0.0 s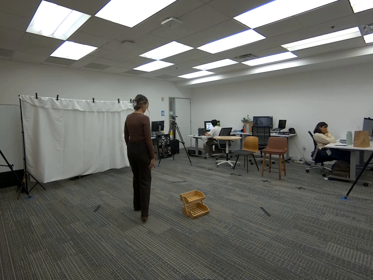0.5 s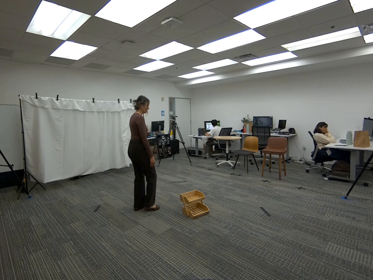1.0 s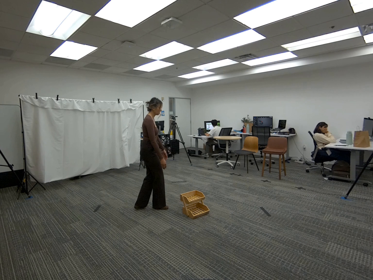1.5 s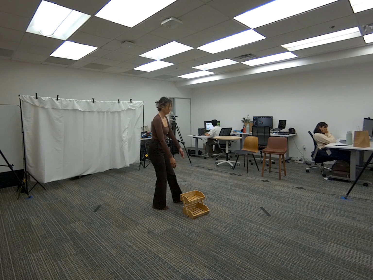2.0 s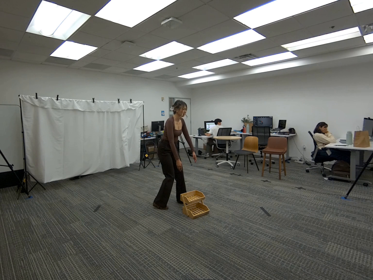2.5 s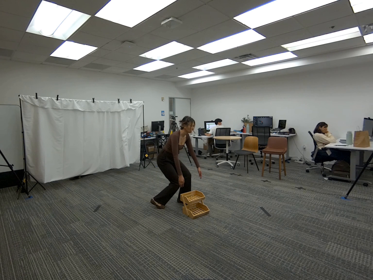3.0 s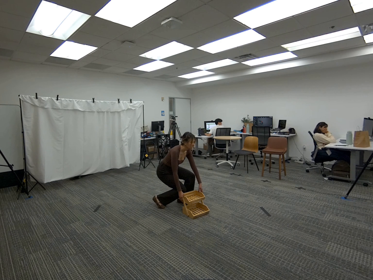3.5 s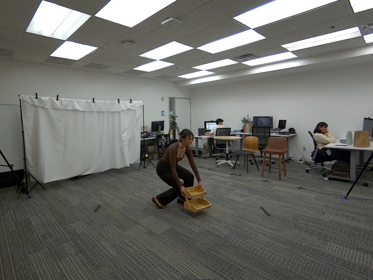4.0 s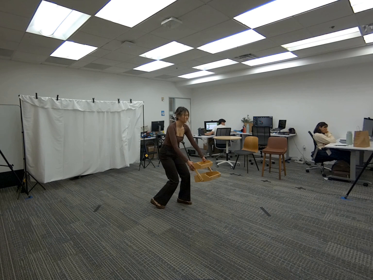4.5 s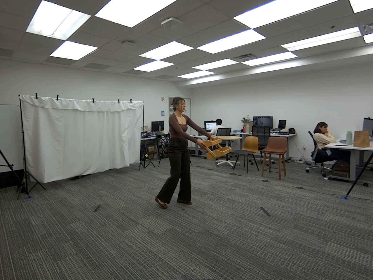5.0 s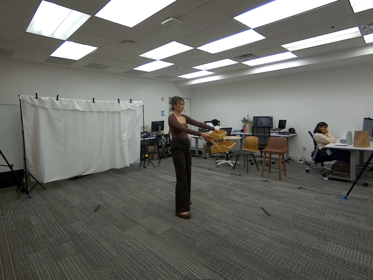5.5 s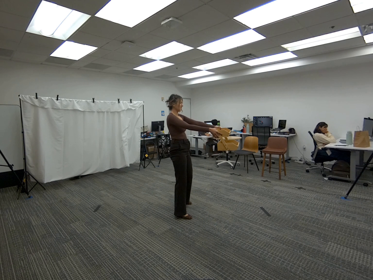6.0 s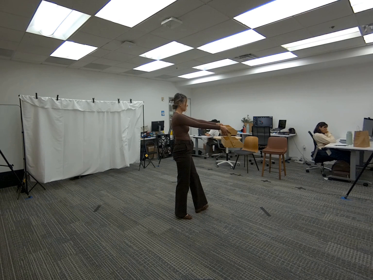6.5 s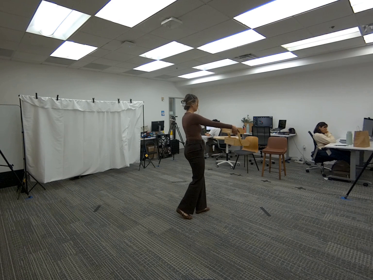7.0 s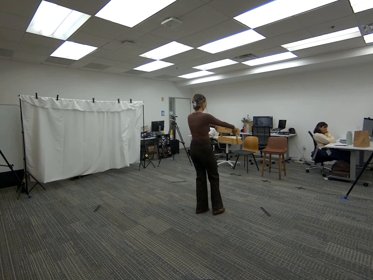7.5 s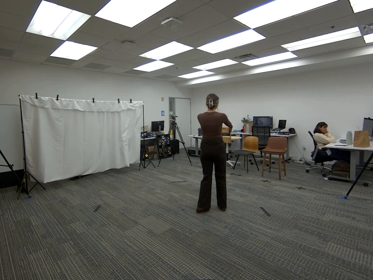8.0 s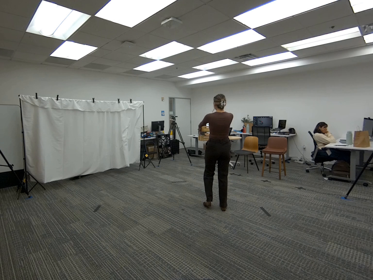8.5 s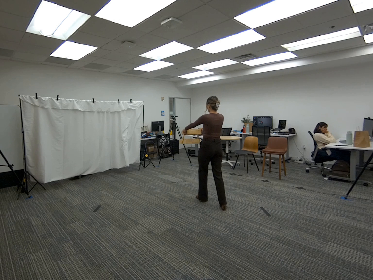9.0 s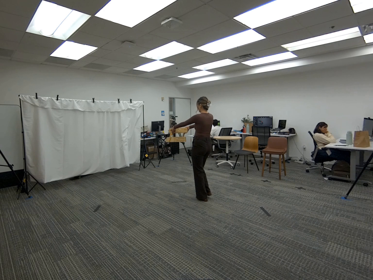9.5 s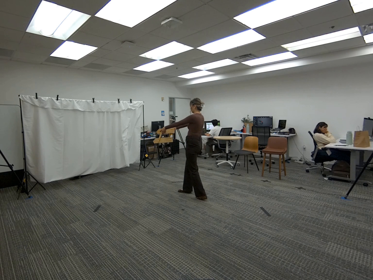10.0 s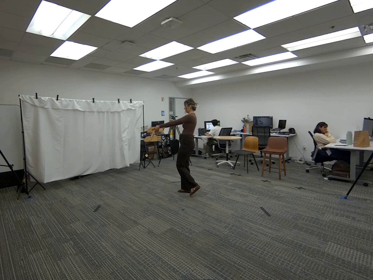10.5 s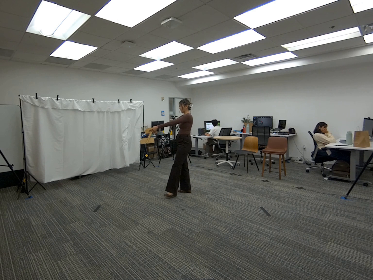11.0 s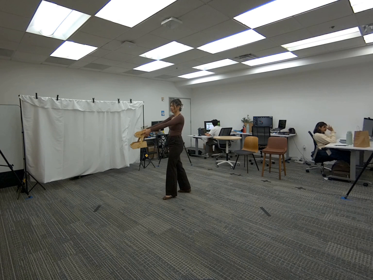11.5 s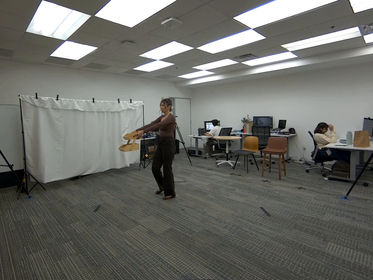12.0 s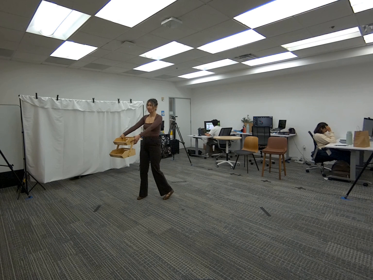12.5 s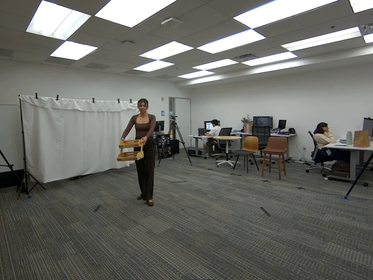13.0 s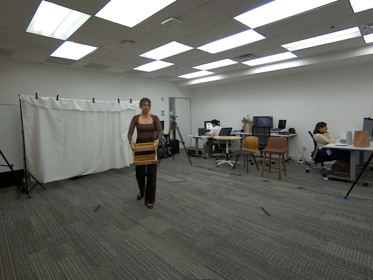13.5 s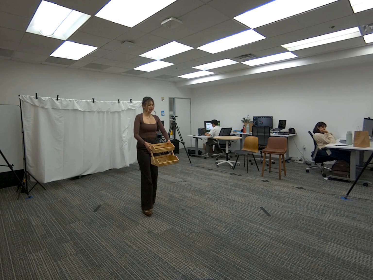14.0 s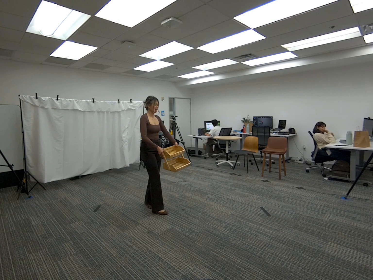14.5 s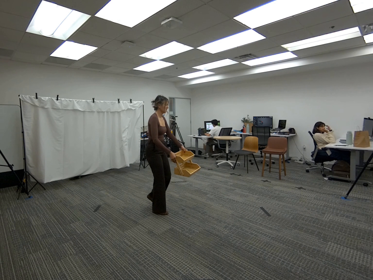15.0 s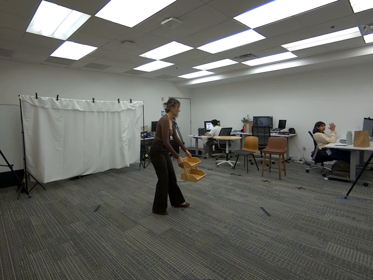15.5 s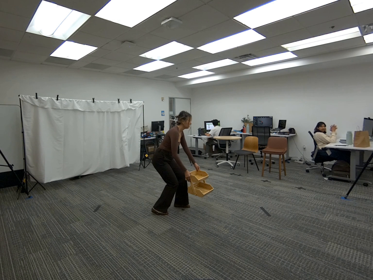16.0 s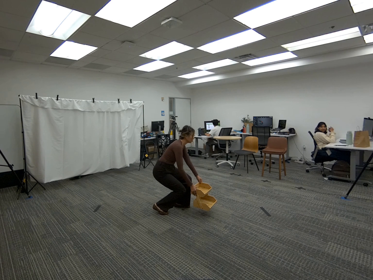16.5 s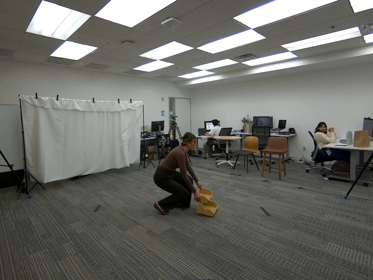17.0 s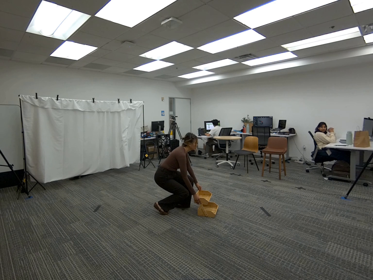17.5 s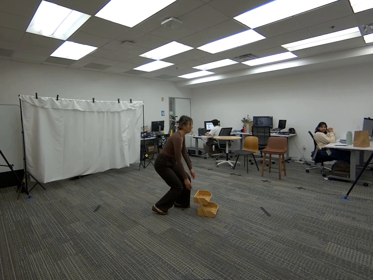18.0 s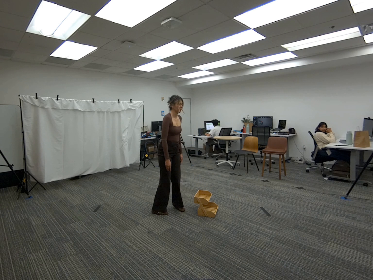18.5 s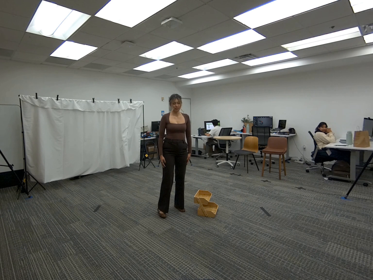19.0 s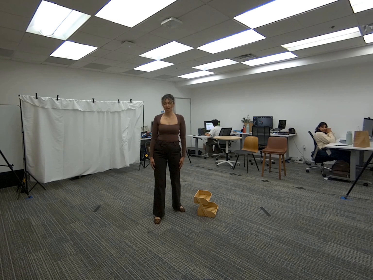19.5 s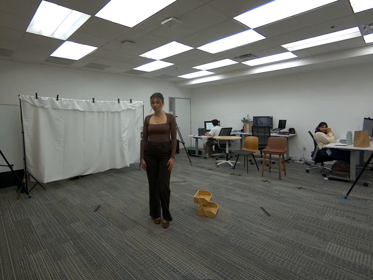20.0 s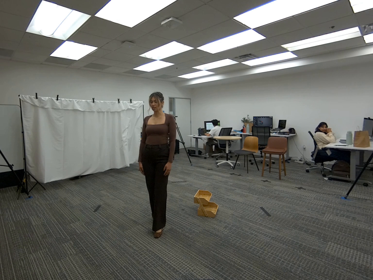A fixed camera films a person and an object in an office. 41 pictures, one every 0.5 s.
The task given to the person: Walk over to the wooden crate. Pick up the wooden crate with both hands. Keeping the crate in front of you with your elbows extended, walk around the bounding area until the end of sequence.
